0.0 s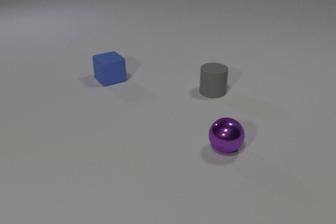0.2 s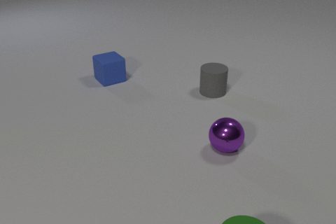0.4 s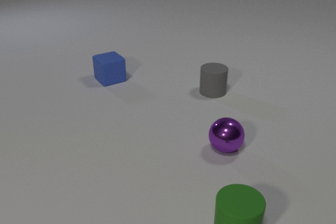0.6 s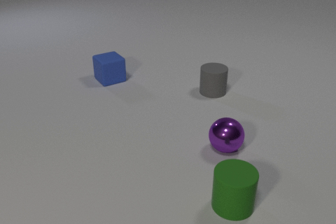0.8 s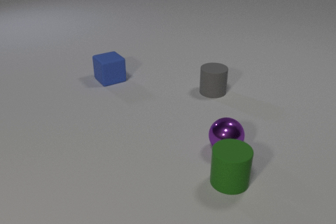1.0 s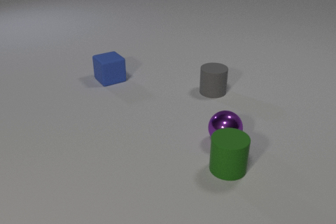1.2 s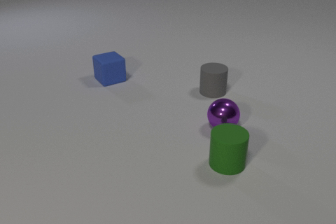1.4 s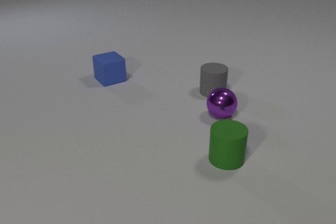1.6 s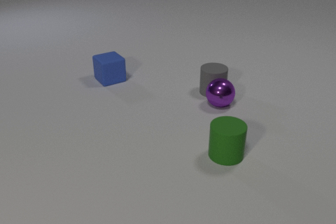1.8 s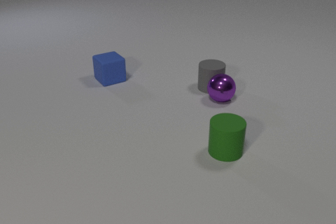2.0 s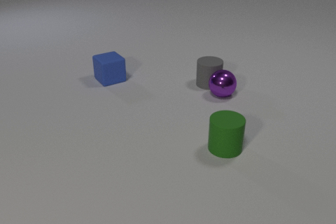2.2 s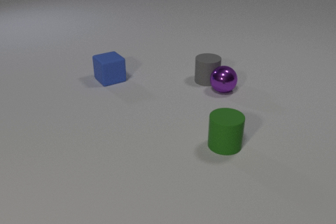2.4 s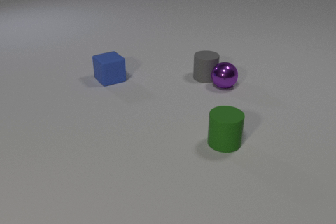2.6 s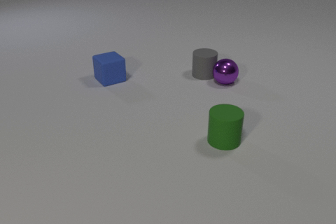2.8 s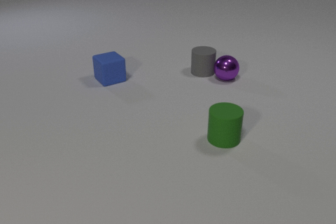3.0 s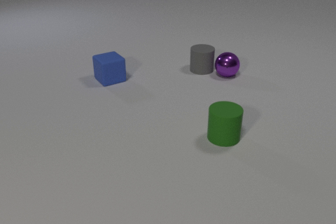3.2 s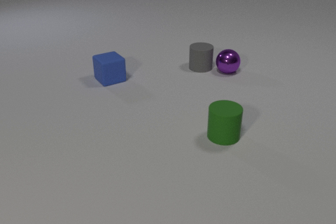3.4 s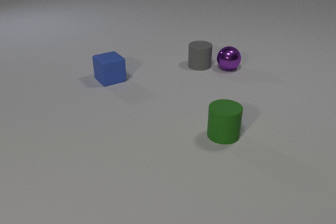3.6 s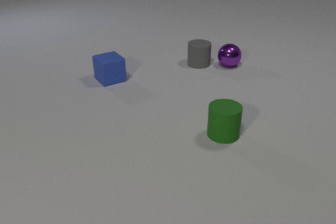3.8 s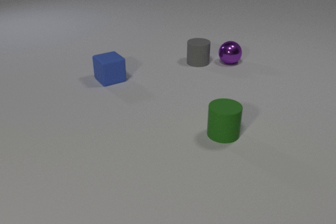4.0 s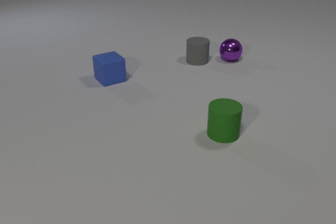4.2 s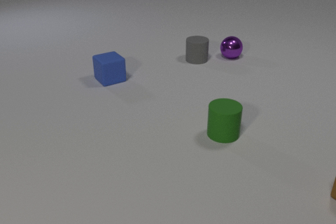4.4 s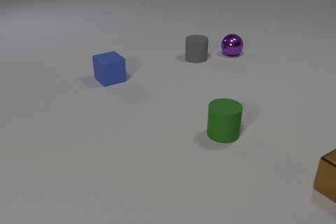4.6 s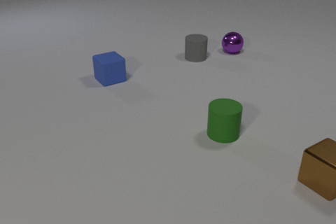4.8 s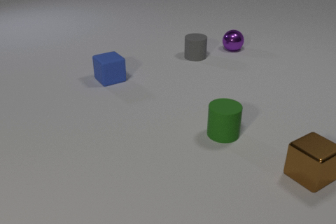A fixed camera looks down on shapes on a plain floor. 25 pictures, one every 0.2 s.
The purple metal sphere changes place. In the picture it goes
away from the camera.
The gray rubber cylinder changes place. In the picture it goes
away from the camera.
0.0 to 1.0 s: The green rubber cylinder comes in at the bottom edge, slides away from the camera. The purple metal sphere rolls away from the camera. The green rubber cylinder and the purple metal sphere collide.
1.0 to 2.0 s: The green rubber cylinder slides away from the camera. The purple metal sphere rolls away from the camera. The gray rubber cylinder slides away from the camera. The purple metal sphere and the gray rubber cylinder collide.
2.0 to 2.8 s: The green rubber cylinder slides away from the camera. The purple metal sphere rolls away from the camera. The gray rubber cylinder slides away from the camera.
2.8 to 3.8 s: The green rubber cylinder slides away from the camera. The purple metal sphere rolls away from the camera. The gray rubber cylinder slides away from the camera.
3.8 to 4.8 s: The purple metal sphere rolls away from the camera. The gray rubber cylinder slides away from the camera. The brown metal cube comes in at the right edge, slides to the left.
Are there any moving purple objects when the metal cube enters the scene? yes.
What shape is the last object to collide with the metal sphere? cylinder.
Are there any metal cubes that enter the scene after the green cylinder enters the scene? yes.
